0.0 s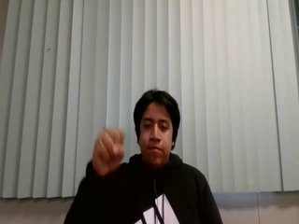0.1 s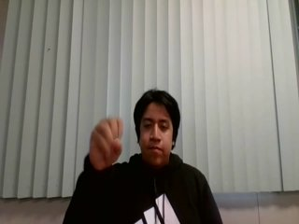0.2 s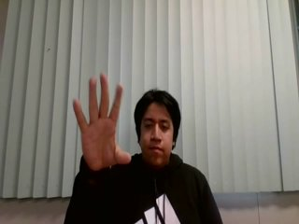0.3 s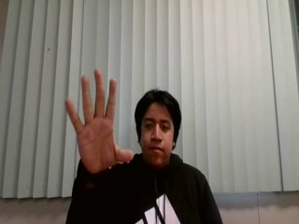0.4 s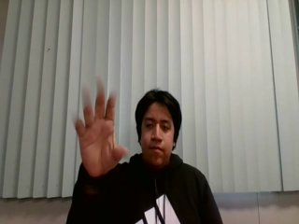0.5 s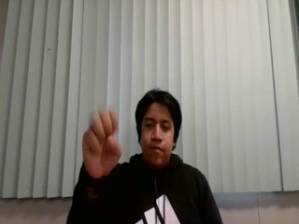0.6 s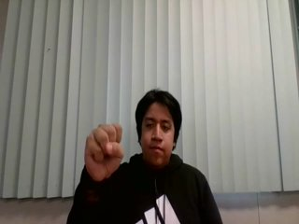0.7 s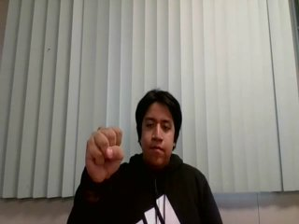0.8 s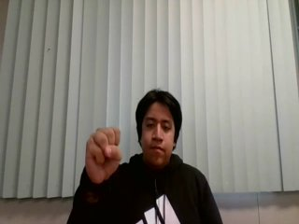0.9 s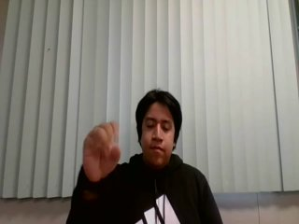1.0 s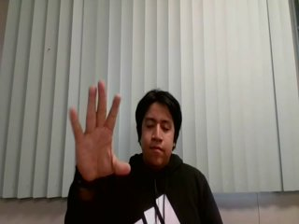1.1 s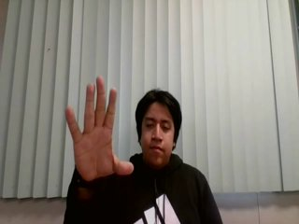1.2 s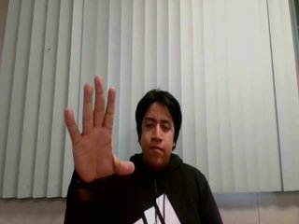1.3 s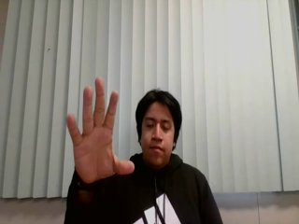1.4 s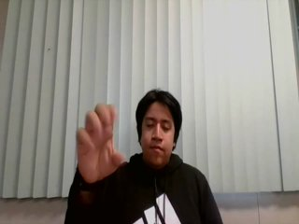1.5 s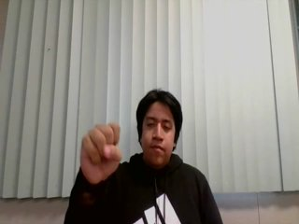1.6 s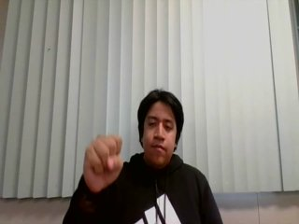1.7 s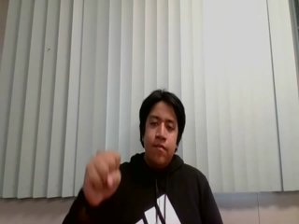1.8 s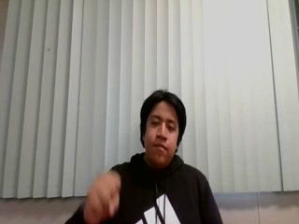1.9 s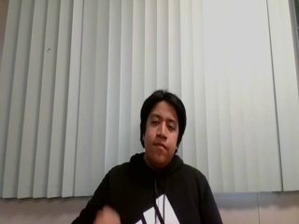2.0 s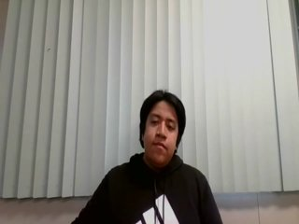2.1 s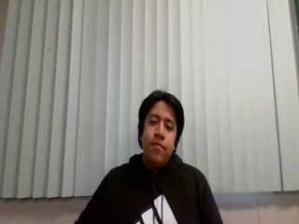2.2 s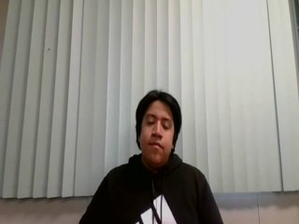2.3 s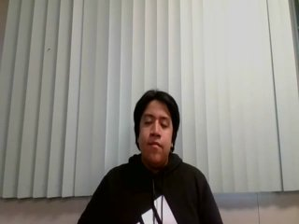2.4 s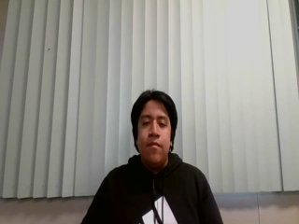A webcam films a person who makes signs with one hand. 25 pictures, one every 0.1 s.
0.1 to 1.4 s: Open twice.
1.5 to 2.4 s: Non-gesture.
